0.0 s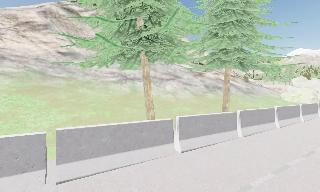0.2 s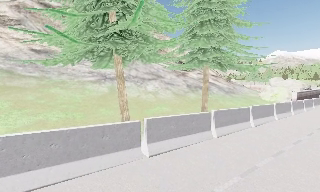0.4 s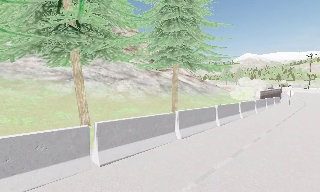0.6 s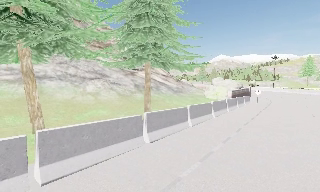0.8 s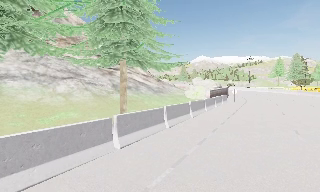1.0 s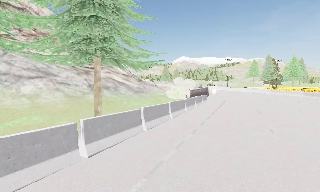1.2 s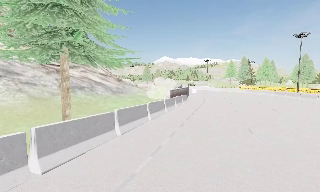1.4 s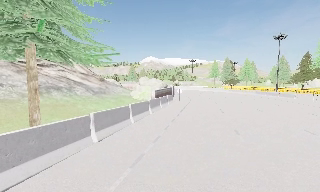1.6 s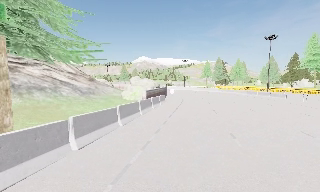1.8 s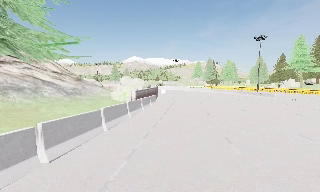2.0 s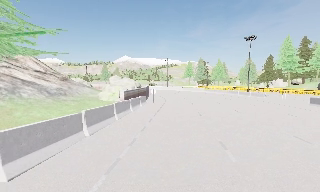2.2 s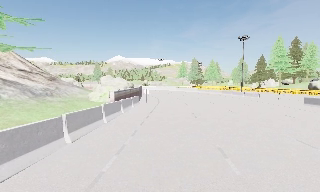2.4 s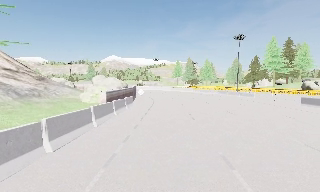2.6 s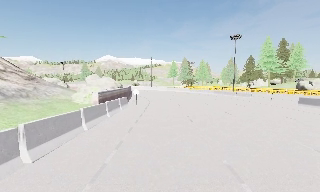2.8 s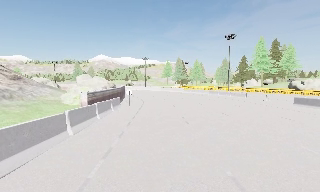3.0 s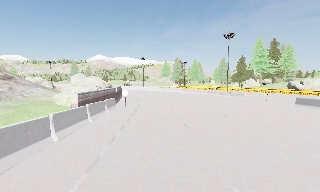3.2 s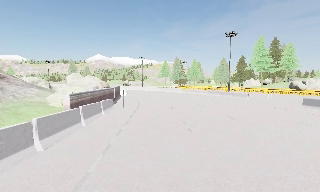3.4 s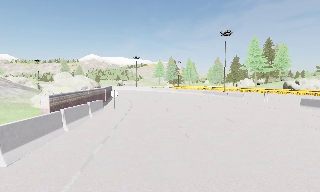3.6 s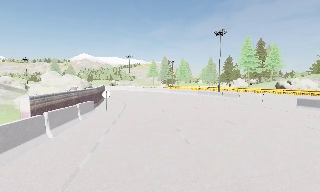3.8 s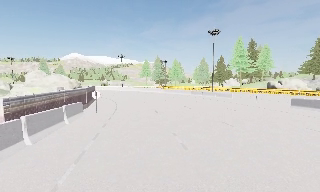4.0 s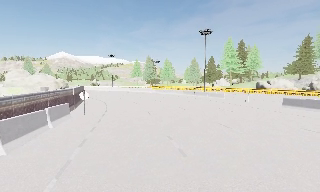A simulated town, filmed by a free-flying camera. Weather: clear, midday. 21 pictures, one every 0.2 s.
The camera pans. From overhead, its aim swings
clockwise.
The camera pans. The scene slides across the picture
to the left.
0.0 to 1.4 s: The camera swings to its right by about 45 degrees, and the scene slides to the left. It travels forward and to its right, about 4.5 m.
1.4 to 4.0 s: The camera swings to its right by about 25 degrees, and the scene slides to the left. It travels forward, about 10 m, so what stands in front looms larger.
The film runs backward here.
